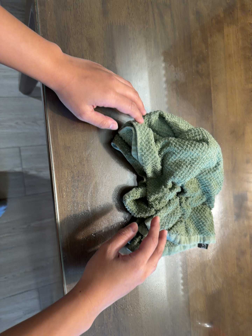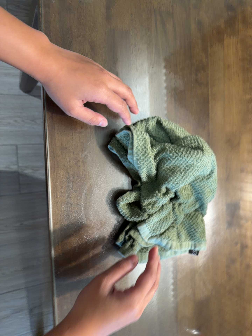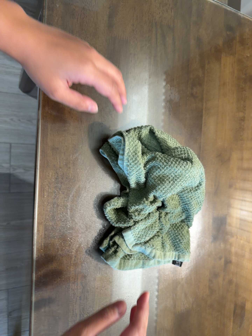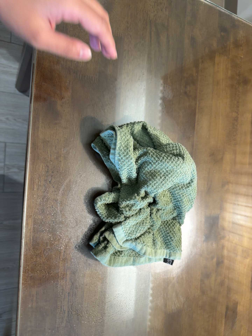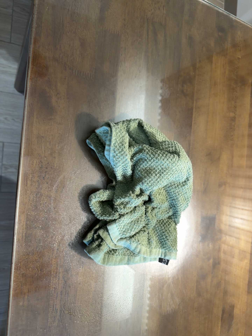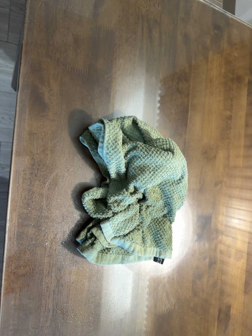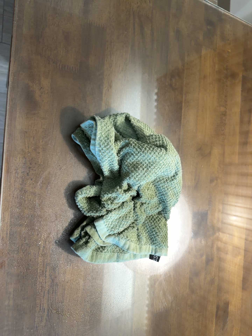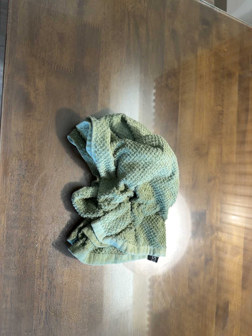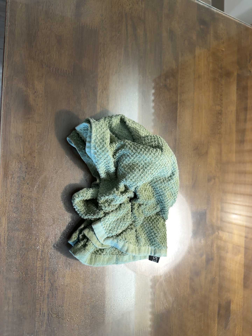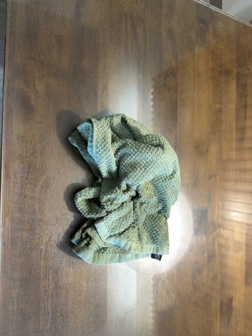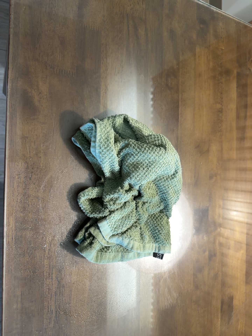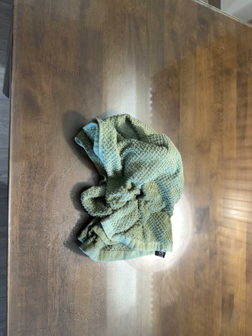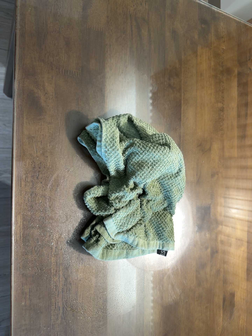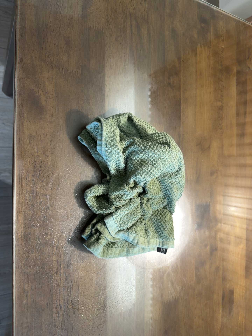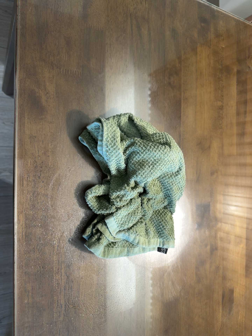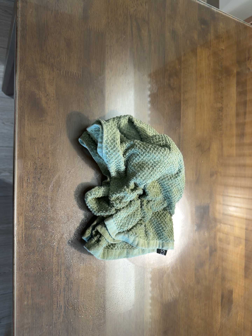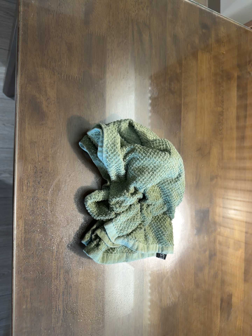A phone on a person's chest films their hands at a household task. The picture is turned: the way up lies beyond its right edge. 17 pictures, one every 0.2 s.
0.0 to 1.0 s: The camera rolls about its line of sight by about 10 degrees, and the scene rotates clockwise.
1.0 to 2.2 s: The camera shifts only a little, or ends up much as it began.
2.2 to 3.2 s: The camera keeps its place and its aim.
The film runs forward here.
